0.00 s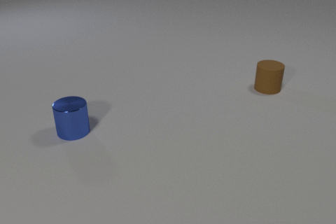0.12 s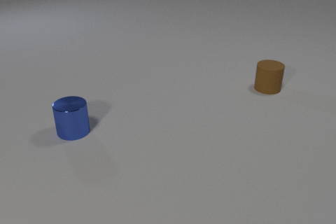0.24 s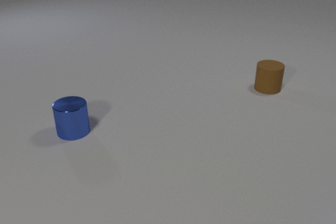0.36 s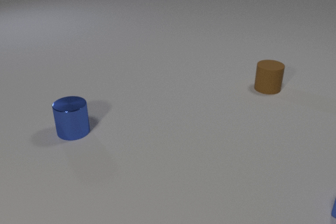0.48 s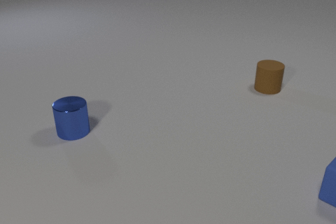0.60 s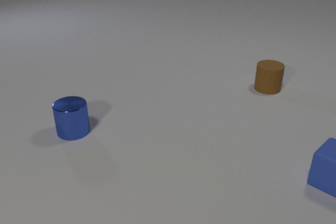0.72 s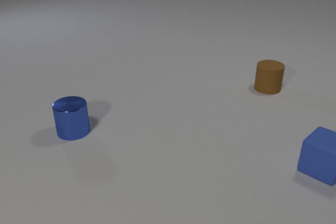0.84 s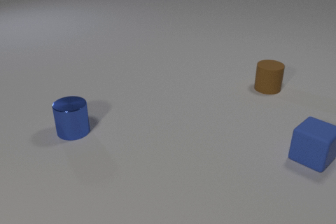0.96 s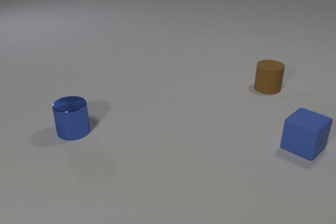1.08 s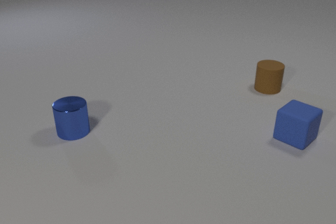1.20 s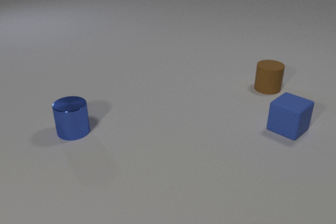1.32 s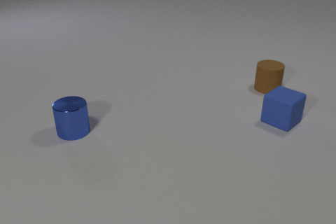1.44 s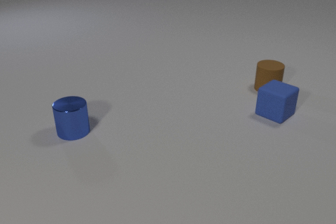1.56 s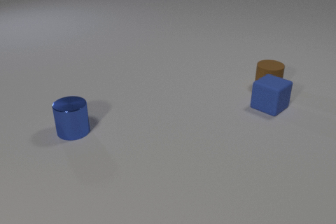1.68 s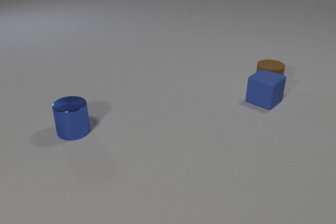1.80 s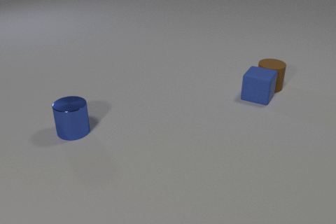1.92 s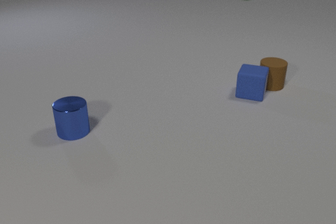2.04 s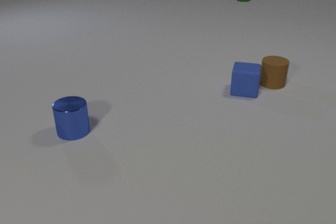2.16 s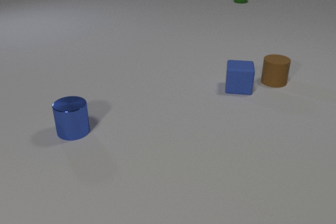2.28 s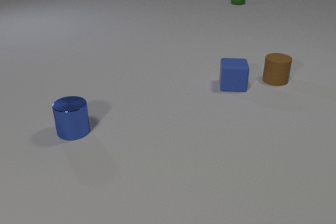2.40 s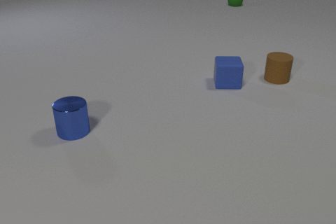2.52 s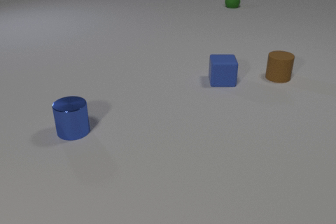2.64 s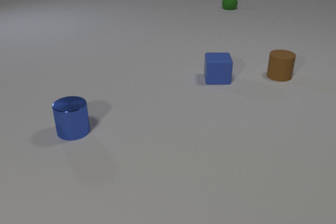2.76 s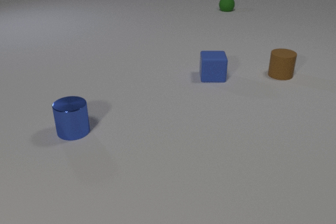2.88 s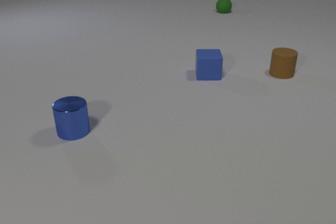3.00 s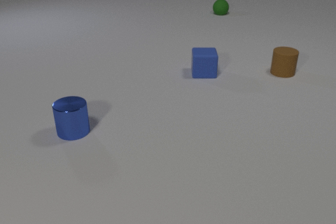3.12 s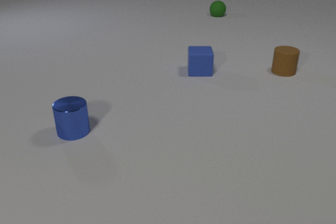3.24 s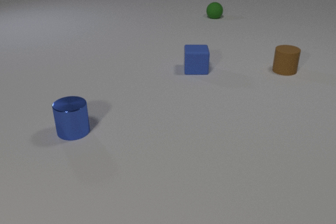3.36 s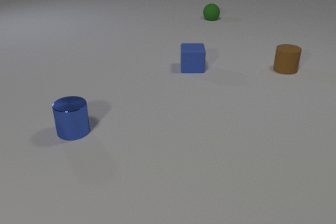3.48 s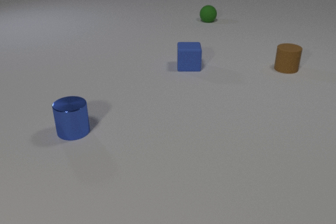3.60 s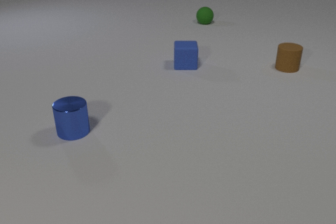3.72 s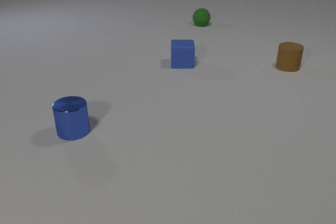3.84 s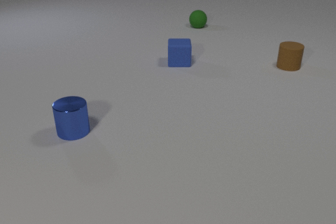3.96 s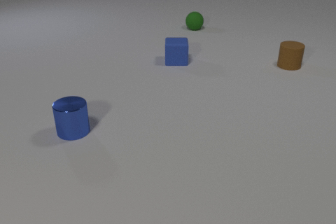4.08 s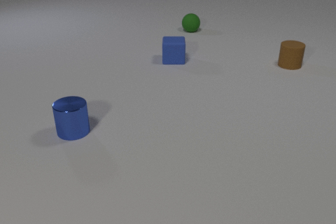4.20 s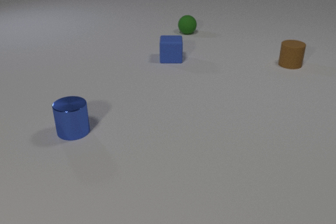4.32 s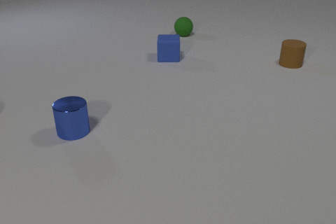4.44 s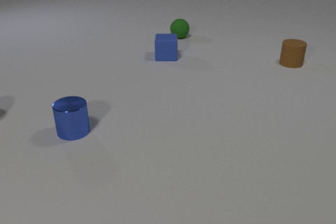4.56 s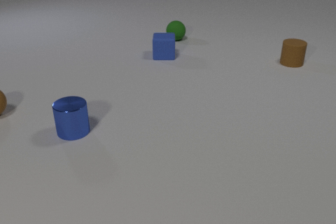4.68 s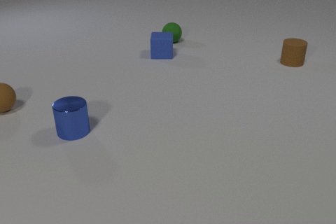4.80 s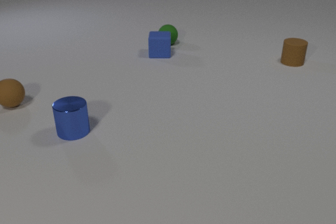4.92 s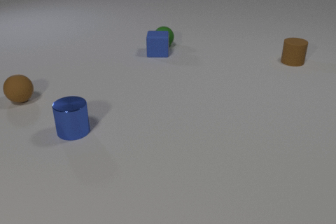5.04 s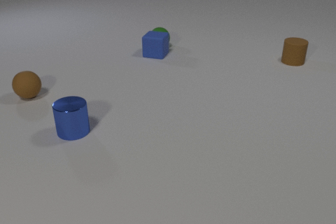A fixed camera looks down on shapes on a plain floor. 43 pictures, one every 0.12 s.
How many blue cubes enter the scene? 1.
What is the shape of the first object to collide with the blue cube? cylinder.
How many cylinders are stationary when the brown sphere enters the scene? 1.
0.00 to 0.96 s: The blue rubber cube comes in at the right edge, slides away from the camera and to the left.
0.96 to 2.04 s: The blue rubber cube slides away from the camera and to the left, spins counterclockwise seen from above by about 30 degrees, its near face sliding to the right. The brown rubber cylinder slides away from the camera. The green rubber sphere comes in at the top edge, rolls toward the camera. The blue rubber cube and the brown rubber cylinder collide.
2.04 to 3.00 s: The blue rubber cube slides to the left and away from the camera. The brown rubber cylinder slides away from the camera. The green rubber sphere rolls toward the camera and to the left.
3.00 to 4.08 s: The blue rubber cube slides away from the camera and to the left. The brown rubber cylinder slides away from the camera. The green rubber sphere rolls toward the camera and to the left.
4.08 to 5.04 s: The blue rubber cube slides to the left and away from the camera. The brown rubber cylinder slides away from the camera. The green rubber sphere rolls toward the camera and to the left. The brown rubber sphere comes in at the left edge, rolls to the right and away from the camera. The blue rubber cube and the green rubber sphere collide.
